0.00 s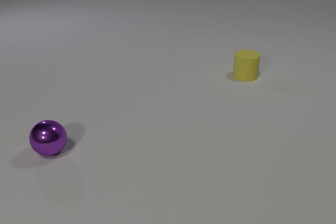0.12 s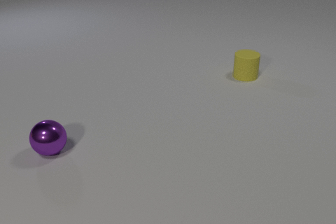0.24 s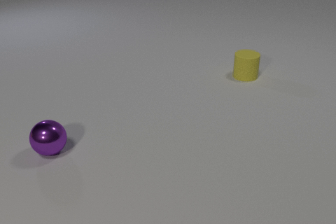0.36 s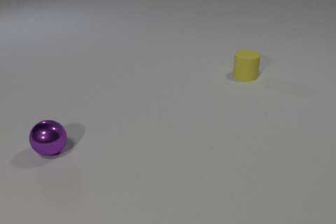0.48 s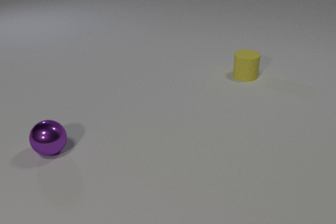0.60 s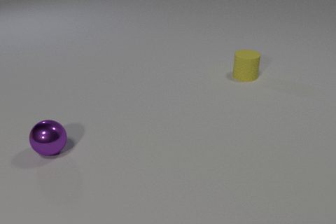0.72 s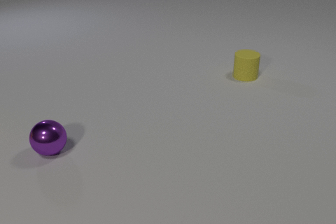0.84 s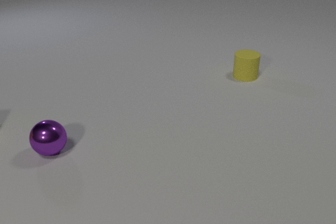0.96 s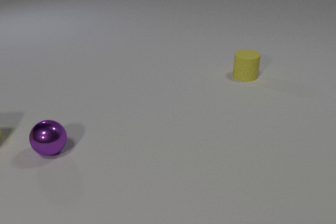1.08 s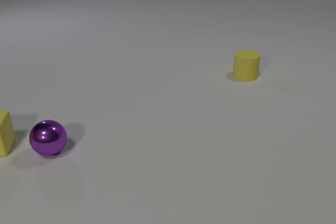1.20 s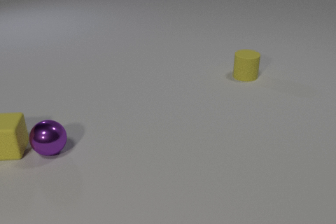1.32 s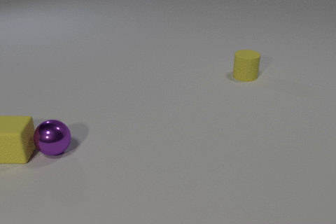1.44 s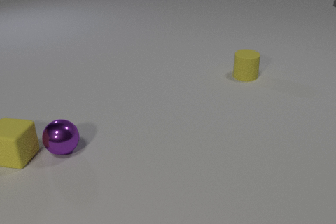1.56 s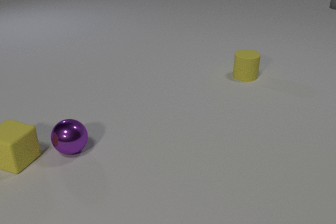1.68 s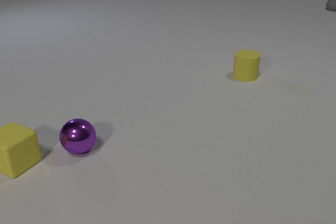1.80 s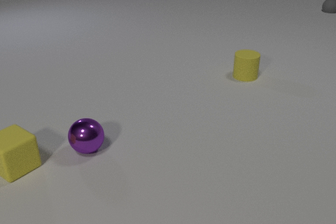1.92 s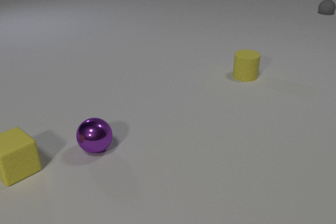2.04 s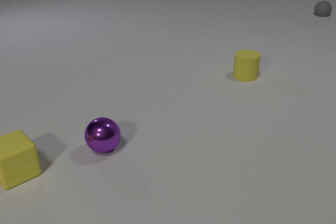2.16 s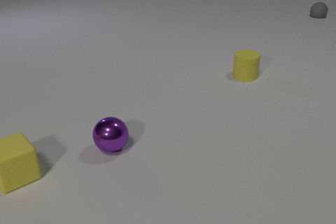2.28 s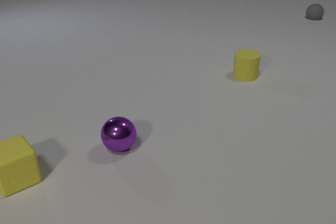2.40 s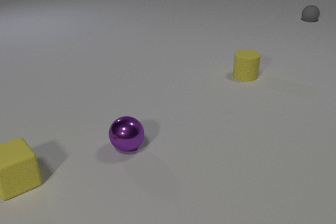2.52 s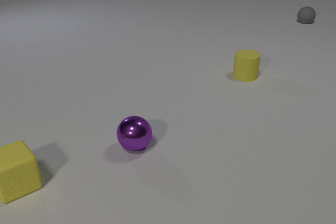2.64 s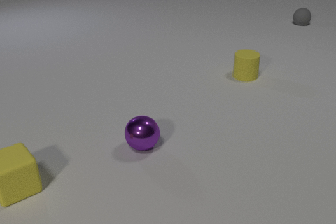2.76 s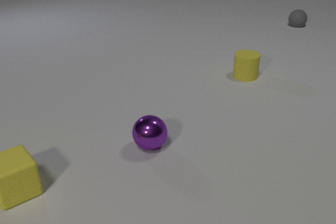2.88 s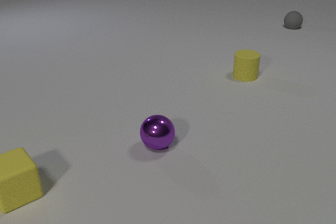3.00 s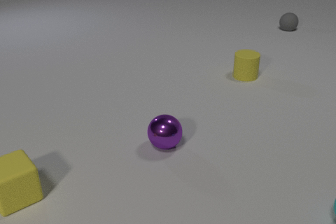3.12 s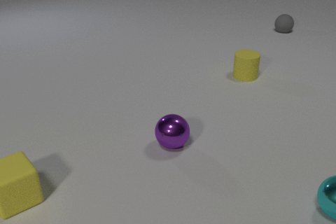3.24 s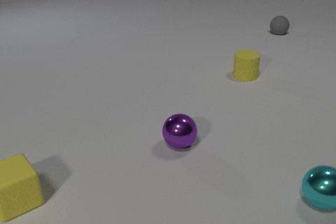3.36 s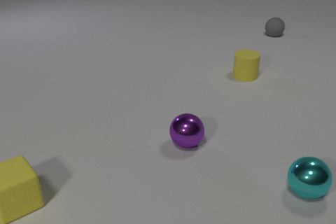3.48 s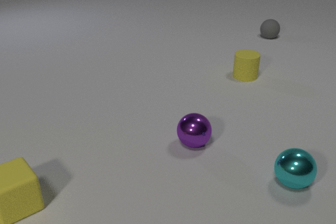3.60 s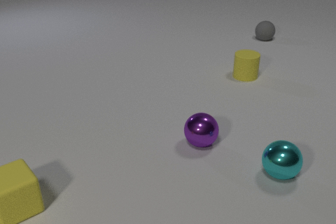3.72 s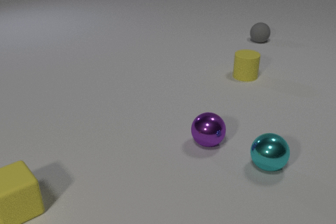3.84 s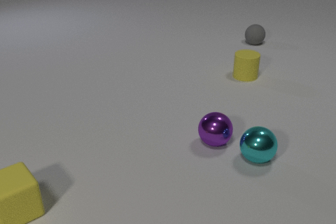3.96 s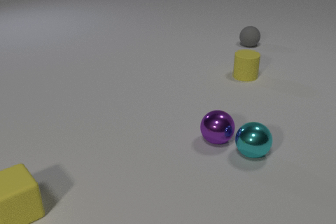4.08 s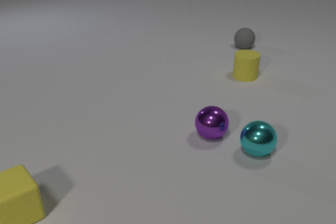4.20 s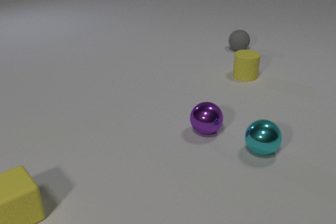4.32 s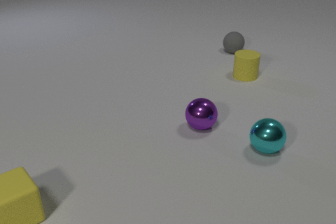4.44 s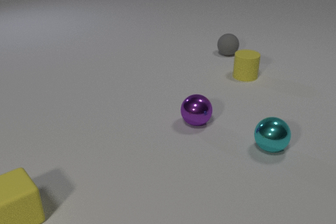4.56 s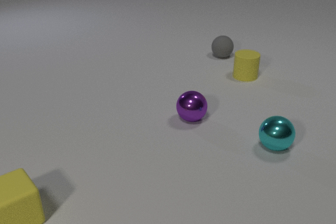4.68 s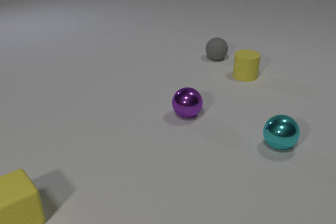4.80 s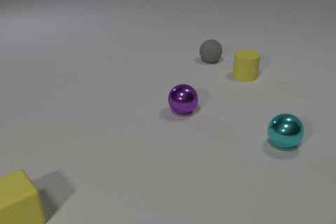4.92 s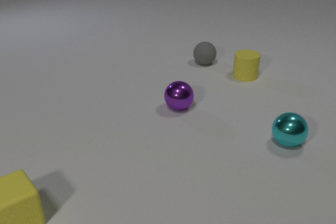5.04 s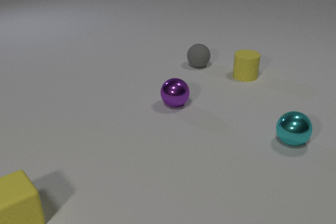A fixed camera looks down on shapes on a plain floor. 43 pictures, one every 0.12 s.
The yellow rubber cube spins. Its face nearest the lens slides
to the left.
The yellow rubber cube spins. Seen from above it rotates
clockwise.
0.00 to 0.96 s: Next to nothing moves.
0.96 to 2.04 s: The yellow rubber cube slides toward the camera and to the right, spins clockwise seen from above by about 60 degrees, its near face sliding to the left. The purple metal sphere rolls to the right. The gray rubber sphere comes in at the right edge, rolls toward the camera and to the left. The yellow rubber cube and the purple metal sphere collide.
2.04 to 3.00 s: The yellow rubber cube slides toward the camera. The purple metal sphere rolls to the right. The gray rubber sphere rolls toward the camera and to the left.
3.00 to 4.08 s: The yellow rubber cube slides toward the camera. The purple metal sphere rolls to the right and away from the camera. The cyan metal sphere rolls to the left and away from the camera. The gray rubber sphere rolls toward the camera and to the left. The purple metal sphere and the cyan metal sphere collide.
4.08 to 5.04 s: The purple metal sphere rolls away from the camera and to the left. The cyan metal sphere rolls to the right and away from the camera. The gray rubber sphere rolls toward the camera and to the left.
How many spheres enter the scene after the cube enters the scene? 2.
Are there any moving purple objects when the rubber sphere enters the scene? yes.
How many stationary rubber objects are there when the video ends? 2.
